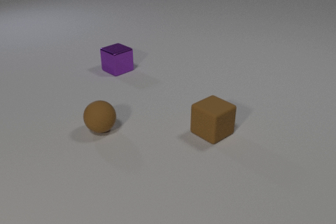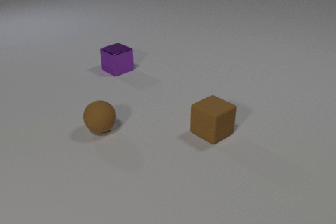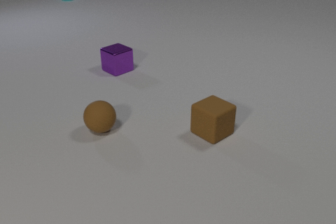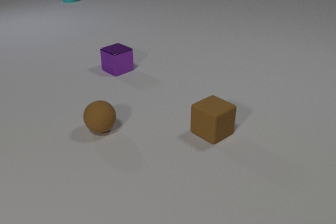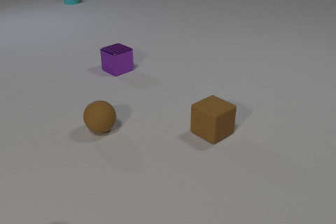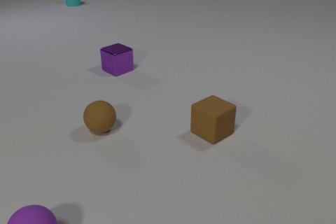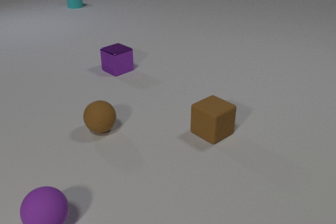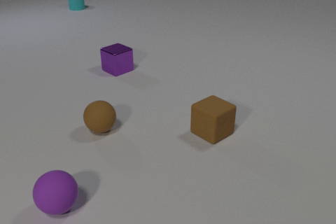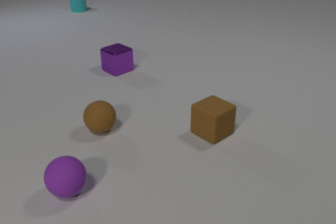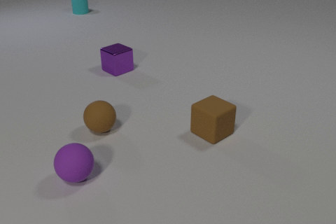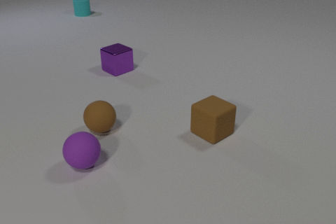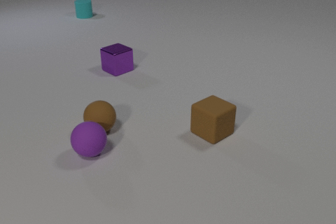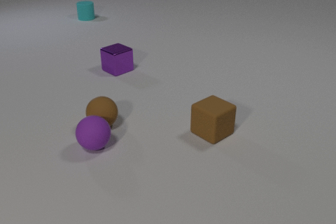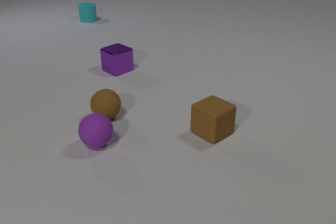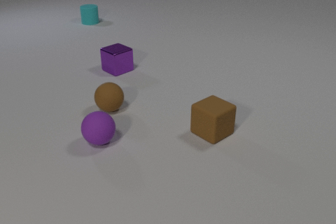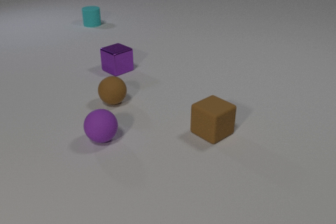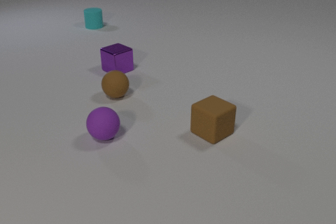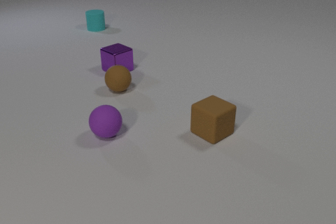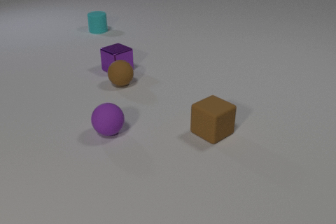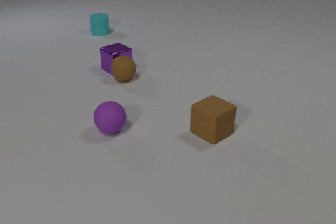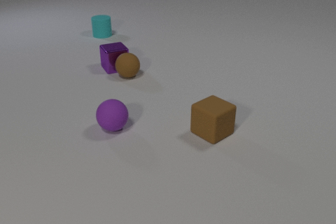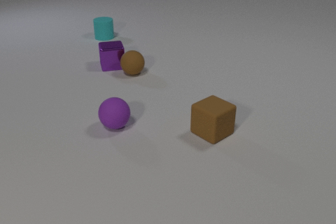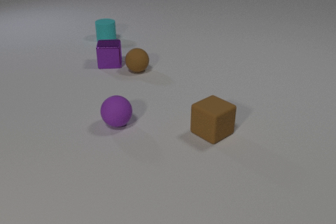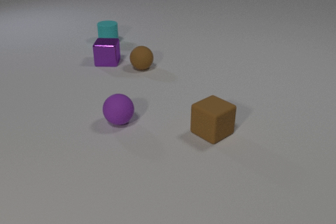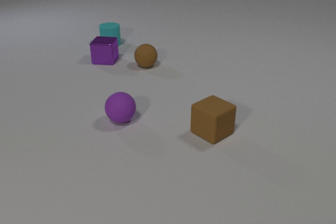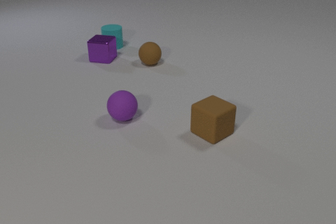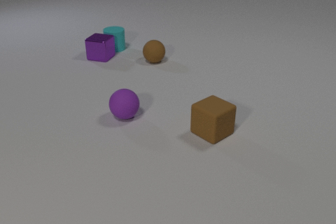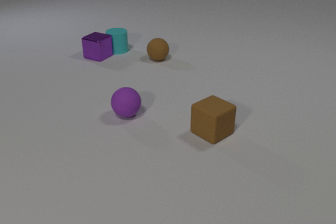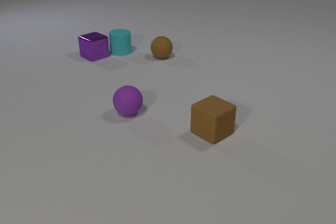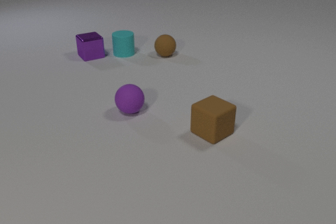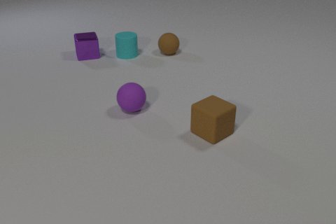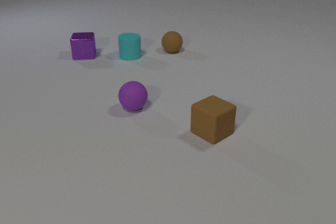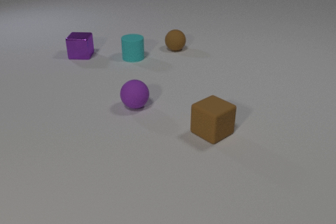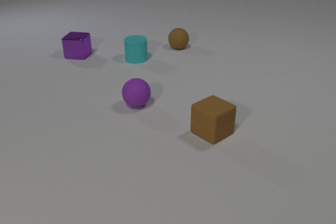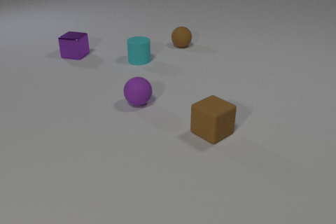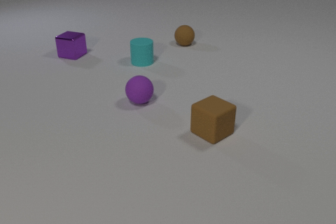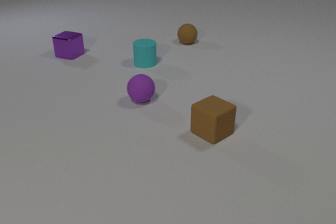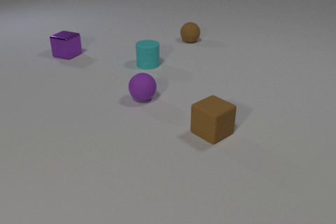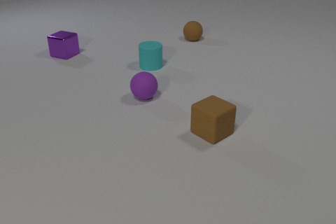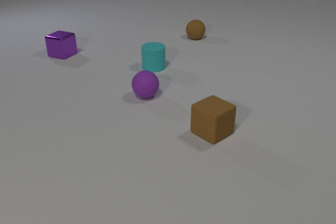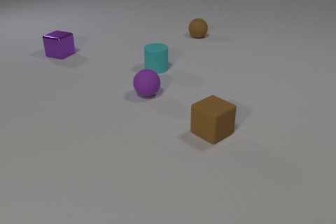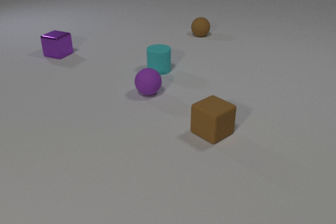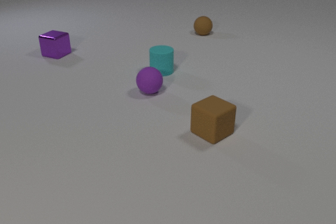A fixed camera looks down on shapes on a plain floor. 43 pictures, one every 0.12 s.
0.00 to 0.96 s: The purple rubber sphere comes in at the bottom edge, rolls away from the camera and to the right. The cyan rubber cylinder comes in at the top edge, slides toward the camera.
0.96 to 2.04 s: The purple rubber sphere rolls away from the camera and to the right. The brown rubber sphere rolls away from the camera. The cyan rubber cylinder slides toward the camera. The purple rubber sphere and the brown rubber sphere collide.
2.04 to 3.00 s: The purple rubber sphere rolls away from the camera and to the right. The brown rubber sphere rolls away from the camera and to the right. The purple metal cube slides away from the camera and to the left, spins clockwise seen from above by about 60 degrees, its near face sliding to the left. The cyan rubber cylinder slides toward the camera. The brown rubber sphere and the purple metal cube collide.
3.00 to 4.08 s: The purple rubber sphere rolls away from the camera and to the right. The brown rubber sphere rolls away from the camera and to the right. The purple metal cube slides to the left and away from the camera, spins clockwise seen from above by about 90 degrees, its near face sliding to the left. The cyan rubber cylinder slides toward the camera and to the right. The purple metal cube and the cyan rubber cylinder collide.
4.08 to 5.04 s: The purple rubber sphere rolls away from the camera and to the right. The brown rubber sphere rolls away from the camera and to the right. The purple metal cube slides to the left and away from the camera. The cyan rubber cylinder slides toward the camera and to the right.
What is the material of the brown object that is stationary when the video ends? rubber.
How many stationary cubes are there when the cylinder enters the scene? 2.
Are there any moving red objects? no.
